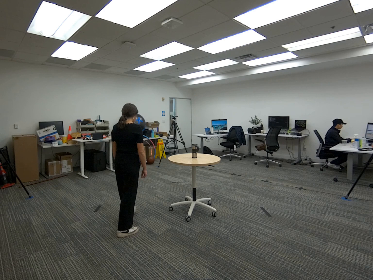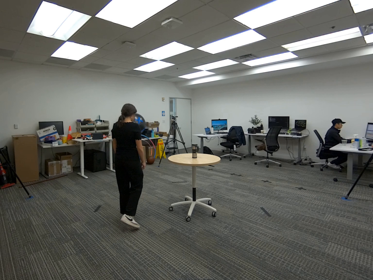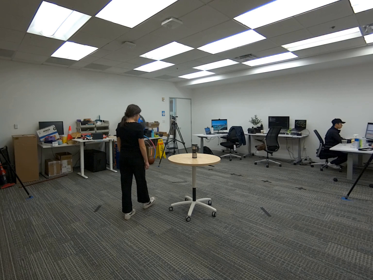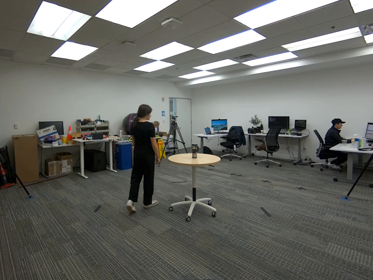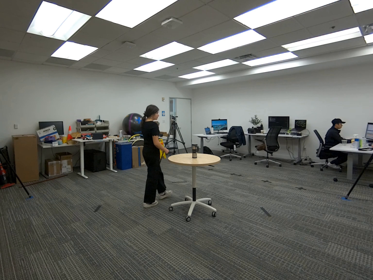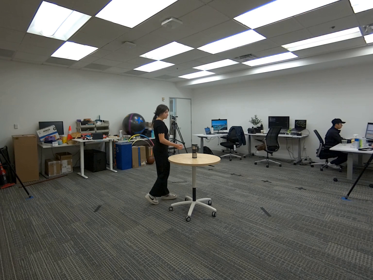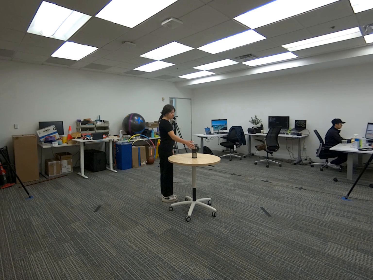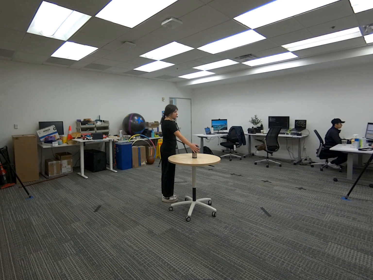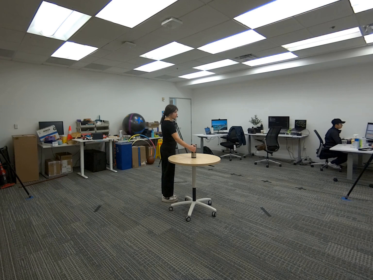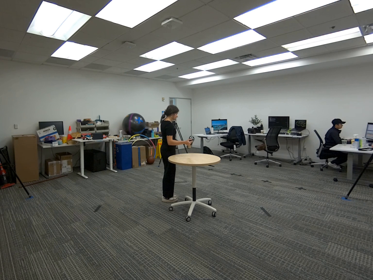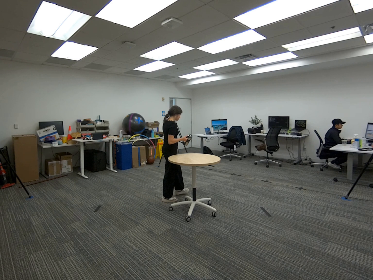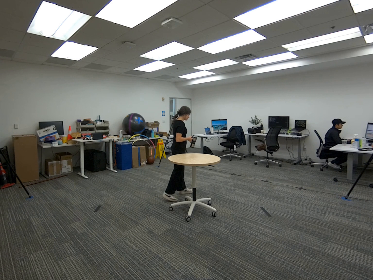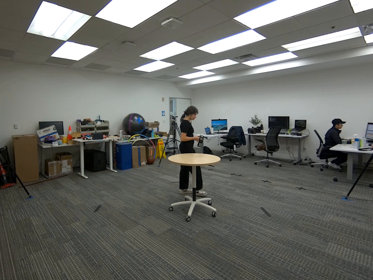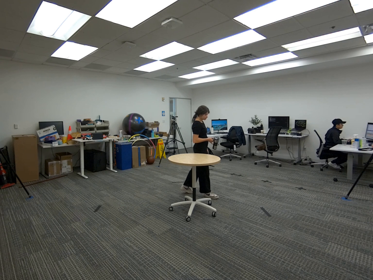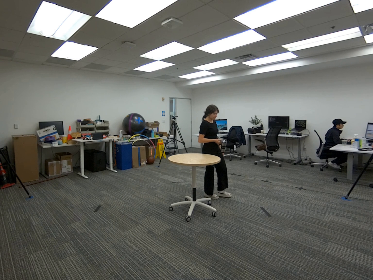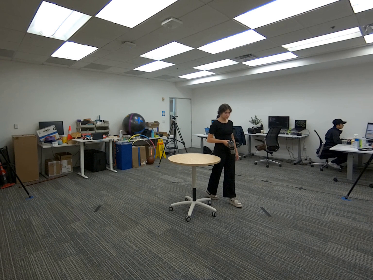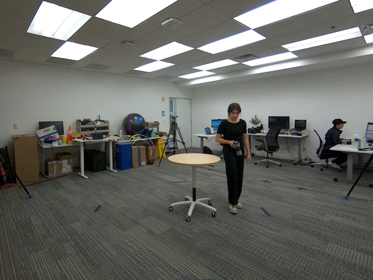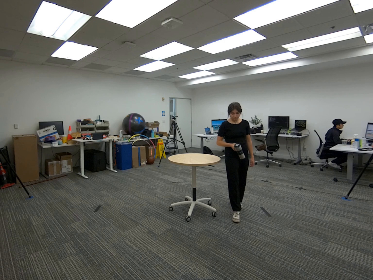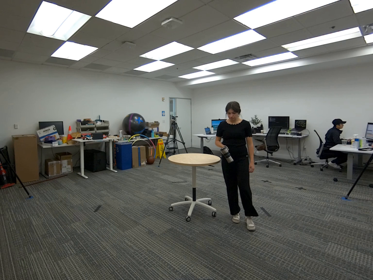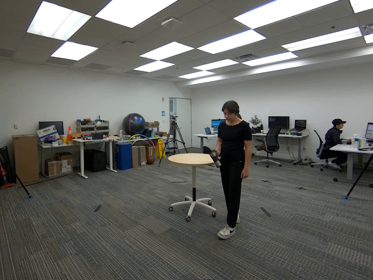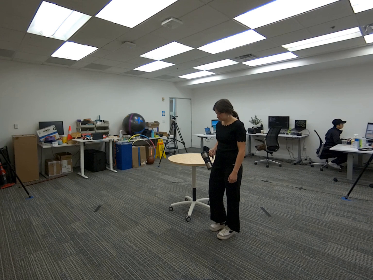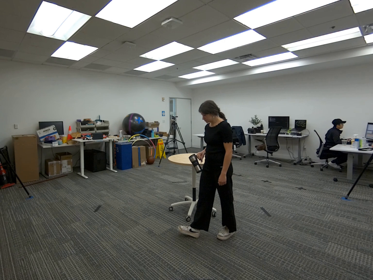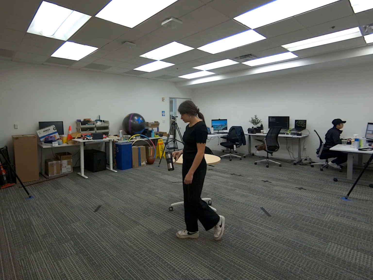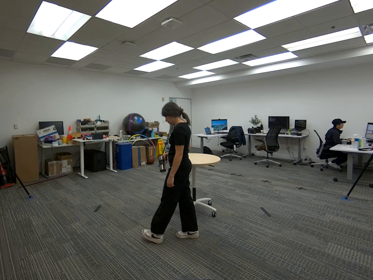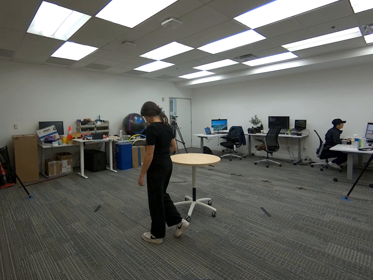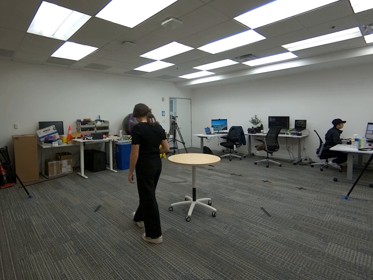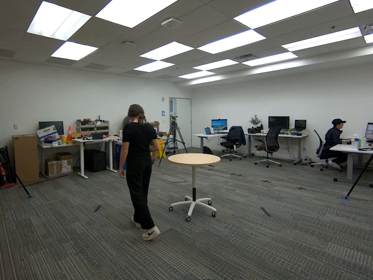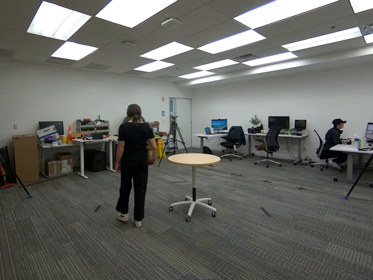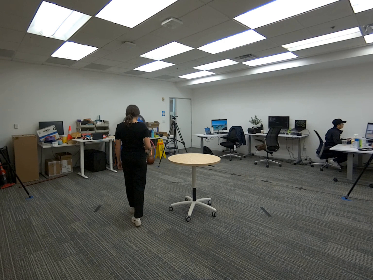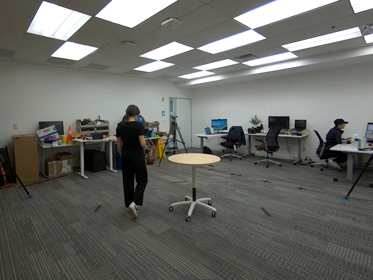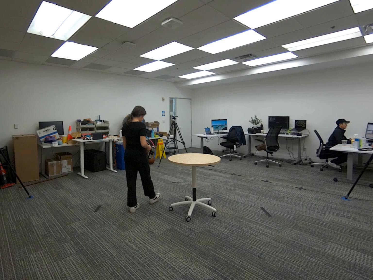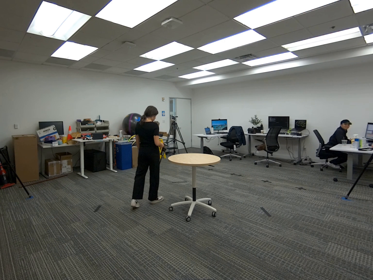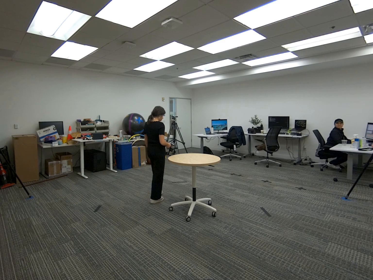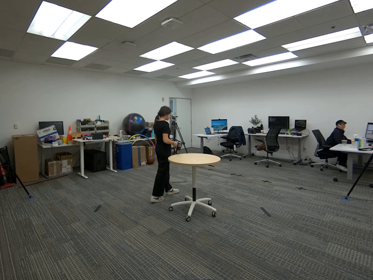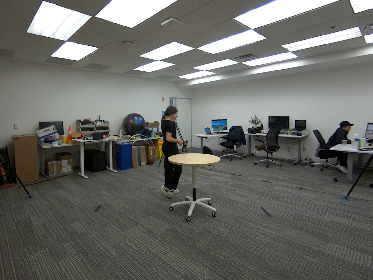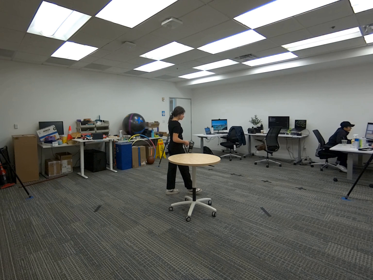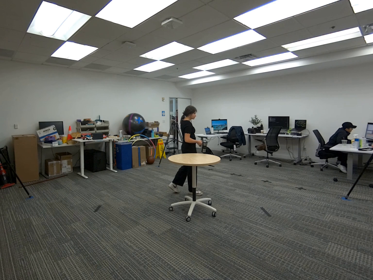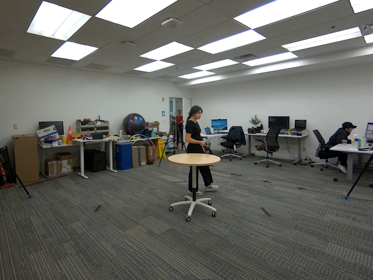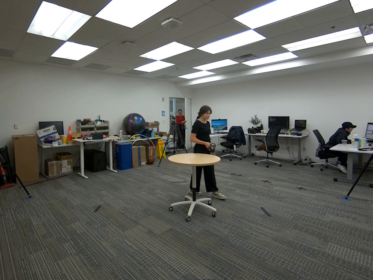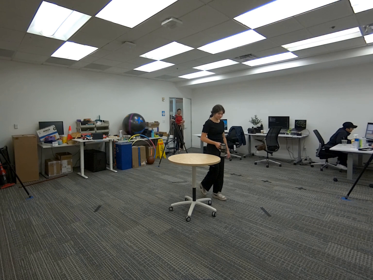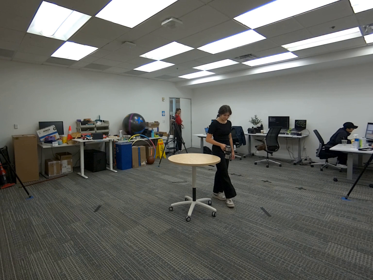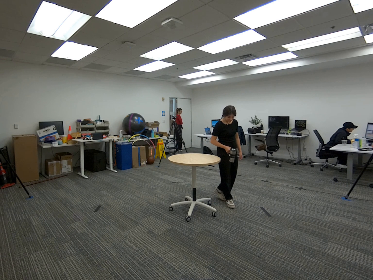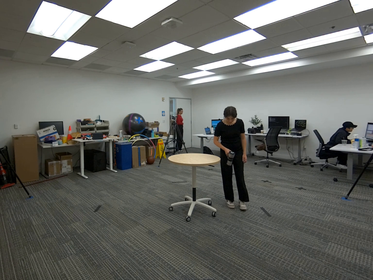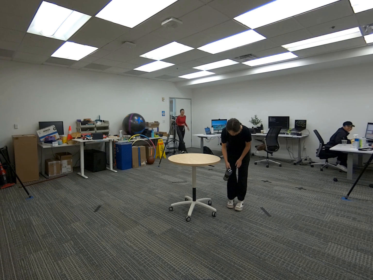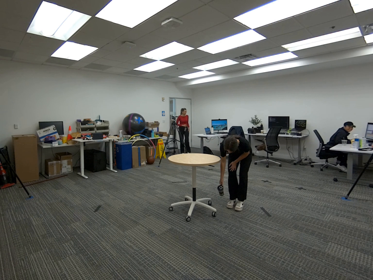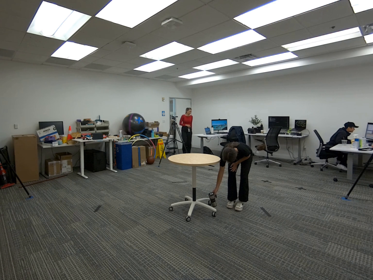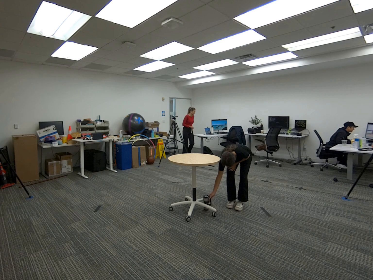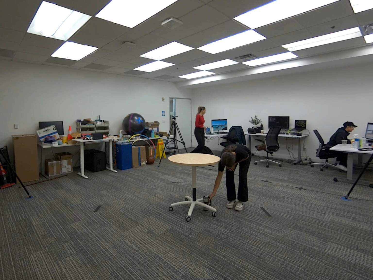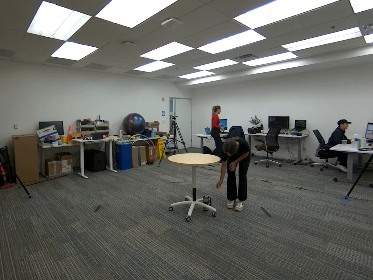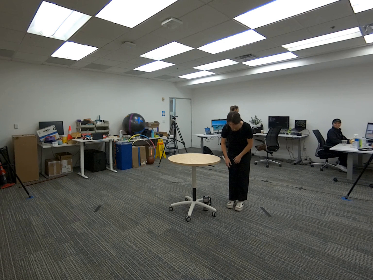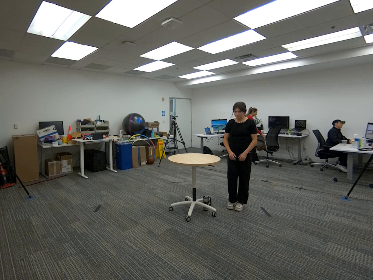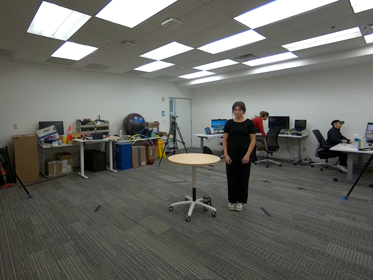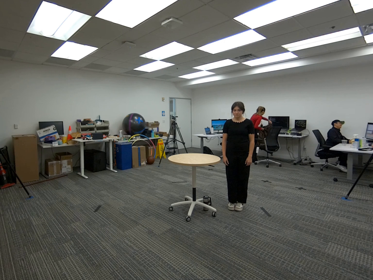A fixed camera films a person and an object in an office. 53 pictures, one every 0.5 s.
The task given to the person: Walk to the coffee mug on the round table, pick up the mug with your right hand and place it on the ground.
